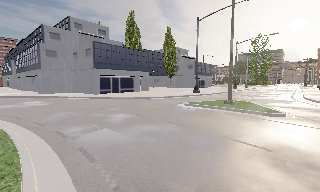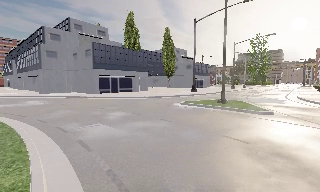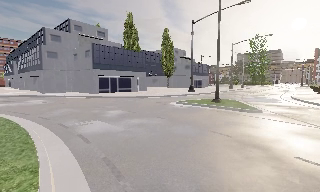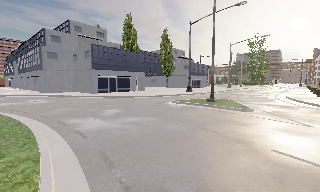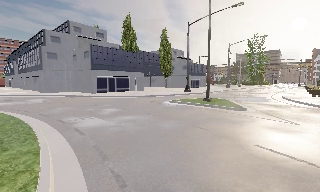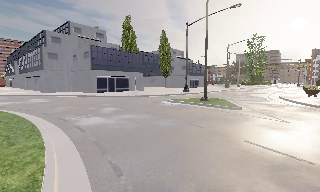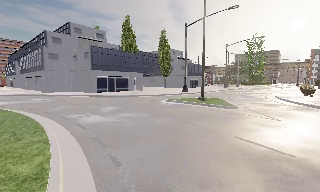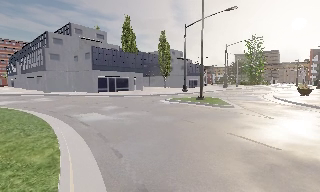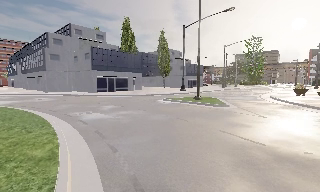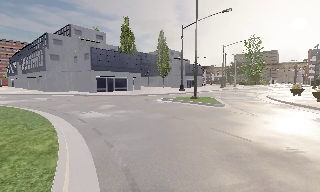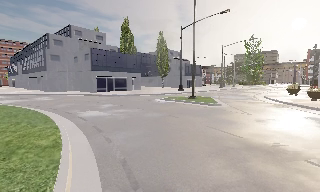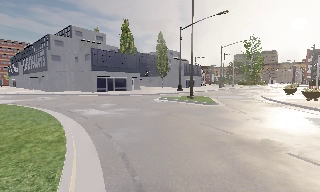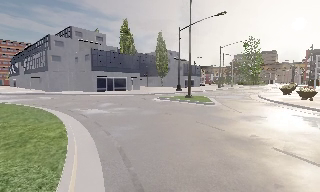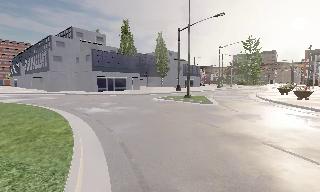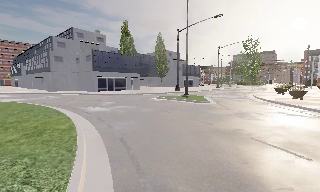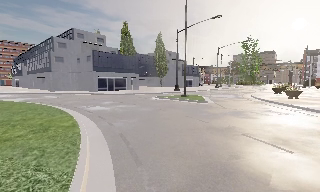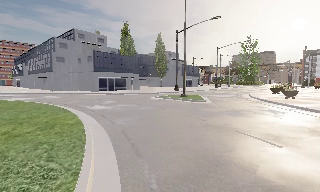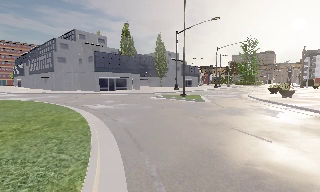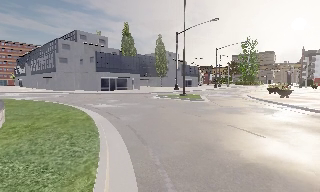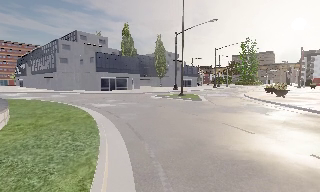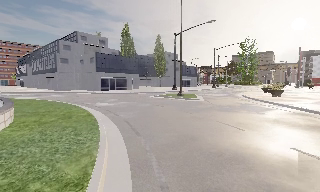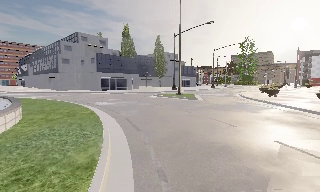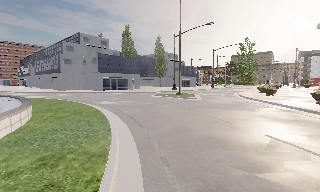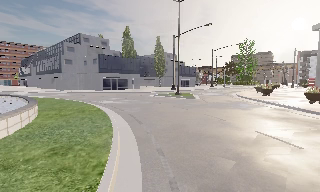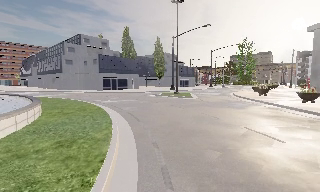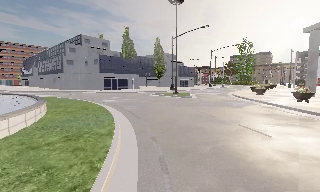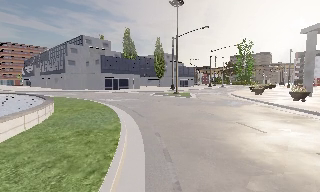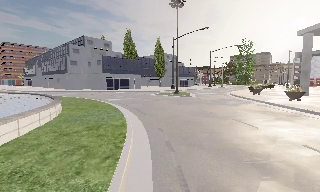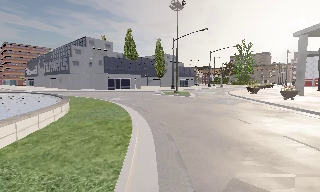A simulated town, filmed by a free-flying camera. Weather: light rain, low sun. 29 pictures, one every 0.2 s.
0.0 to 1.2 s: The camera travels backward and to its right, about 2.5 m, so what stands in front gets smaller. It loses speed.
1.2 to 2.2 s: The camera travels backward and to its right, about 1.5 m, so what stands in front gets smaller.
2.2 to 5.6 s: The camera travels backward, about 7 m, so what stands in front gets smaller.
The film runs backward here.
